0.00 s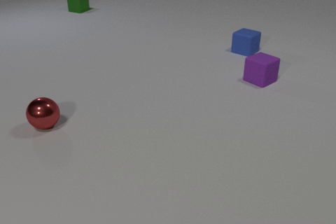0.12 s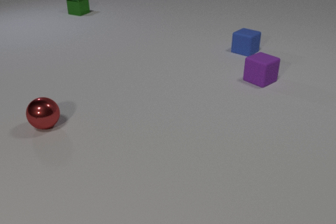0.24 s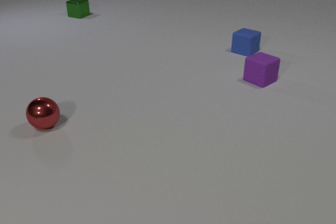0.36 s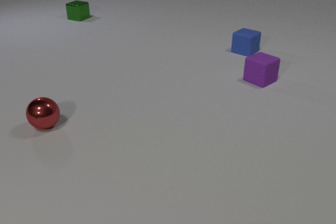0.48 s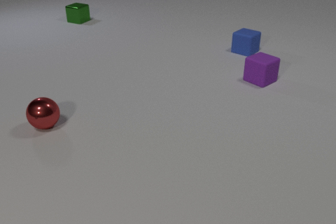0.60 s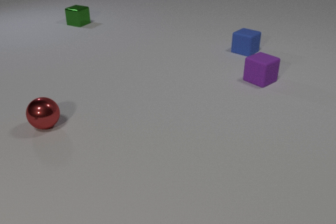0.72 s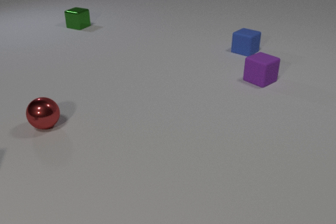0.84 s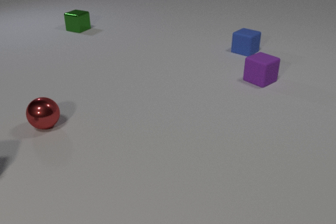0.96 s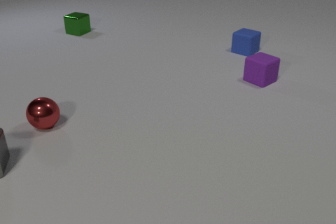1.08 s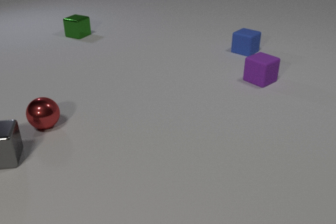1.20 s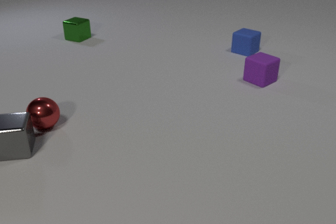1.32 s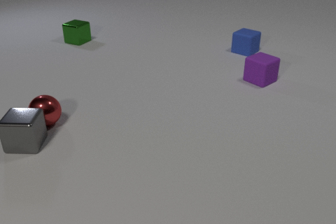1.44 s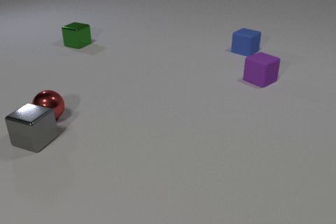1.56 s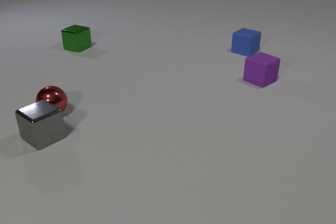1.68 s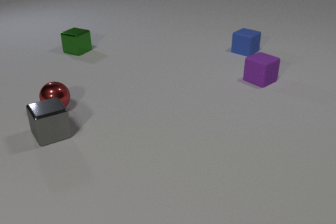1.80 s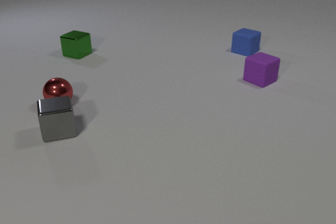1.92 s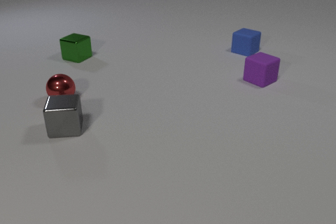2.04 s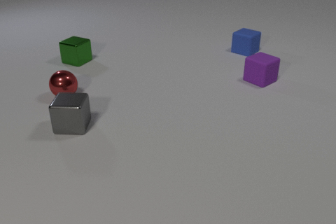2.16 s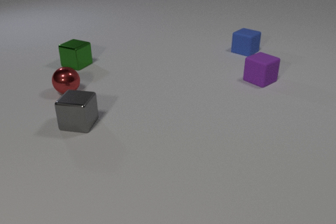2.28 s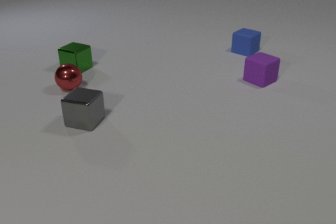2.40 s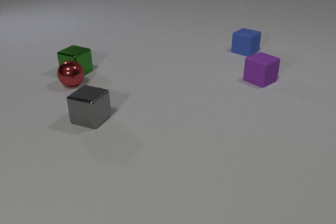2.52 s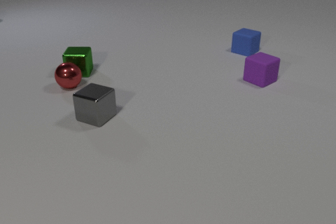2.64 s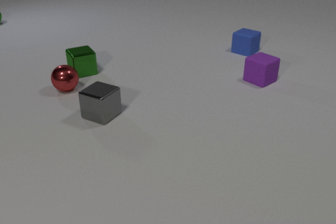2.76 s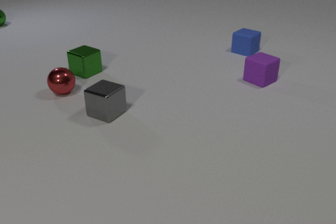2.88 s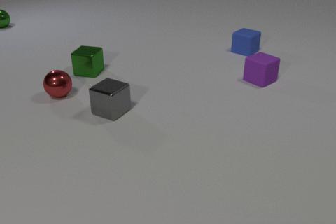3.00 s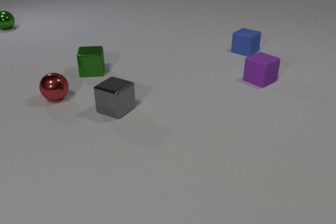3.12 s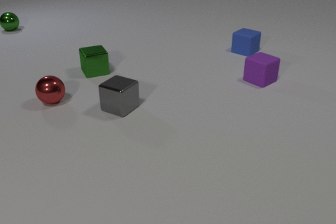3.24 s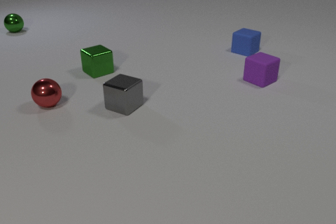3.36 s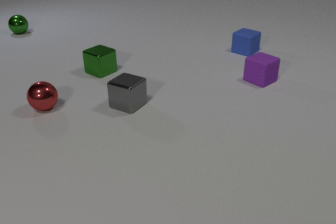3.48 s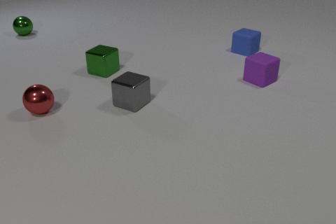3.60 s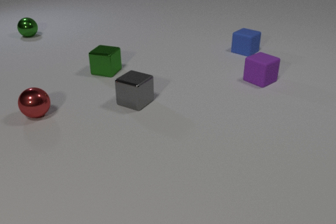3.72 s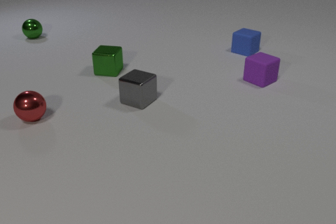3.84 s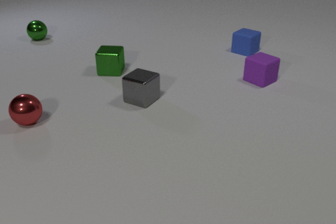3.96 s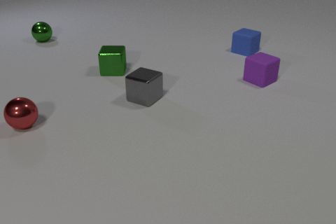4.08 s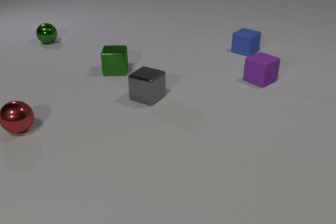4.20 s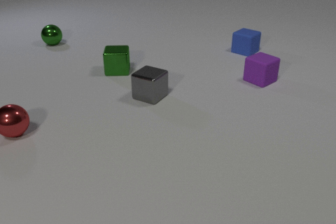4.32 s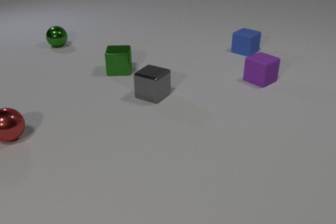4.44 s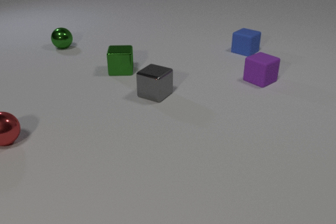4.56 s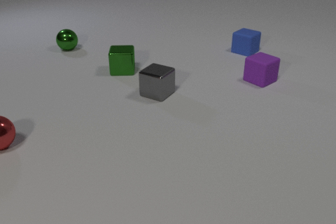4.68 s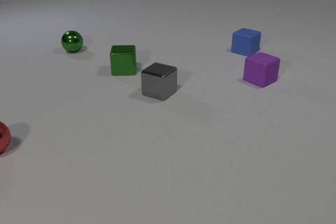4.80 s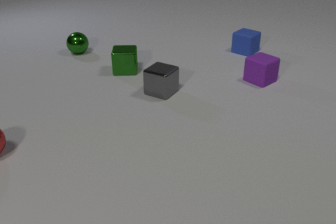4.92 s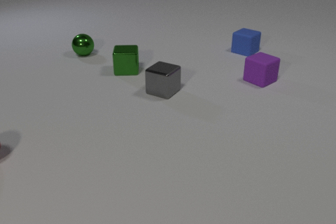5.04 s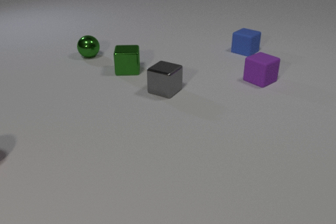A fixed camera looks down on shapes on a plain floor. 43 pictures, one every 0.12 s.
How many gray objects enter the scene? 1.
What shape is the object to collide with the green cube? sphere.
How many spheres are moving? 2.
0.00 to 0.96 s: The gray metal cube comes in at the left edge, slides to the right. The green metal cube slides toward the camera.
0.96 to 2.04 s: The gray metal cube slides to the right and away from the camera, spins clockwise seen from above by about 105 degrees, its near face sliding to the left. The red metal sphere rolls away from the camera. The green metal cube slides toward the camera. The gray metal cube and the red metal sphere collide.
2.04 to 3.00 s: The gray metal cube slides to the right and away from the camera, spins so that its near face slides to the left, clockwise seen from above. The red metal sphere rolls to the left. The green metal cube slides toward the camera and to the right, spins so that its near face slides to the right, counterclockwise seen from above. The green metal sphere comes in at the left edge, rolls toward the camera and to the right. The red metal sphere and the green metal cube collide.
3.00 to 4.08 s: The gray metal cube slides to the right and away from the camera. The red metal sphere rolls toward the camera and to the left. The green metal cube slides to the right, spins so that its near face slides to the right, counterclockwise seen from above. The green metal sphere rolls toward the camera and to the right.
4.08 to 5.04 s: The gray metal cube slides to the right and away from the camera. The red metal sphere rolls toward the camera and to the left, leaves at the left edge. The green metal cube slides to the right. The green metal sphere rolls toward the camera and to the right.
